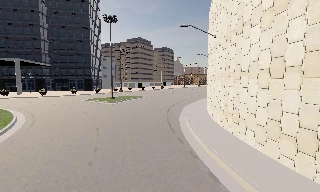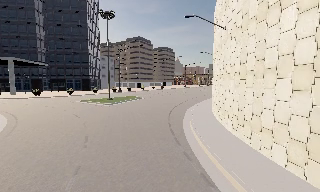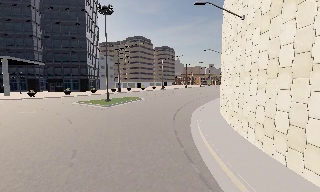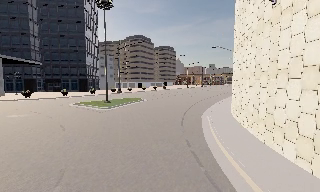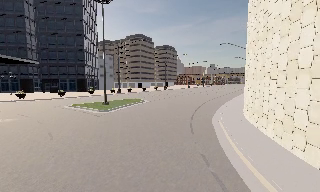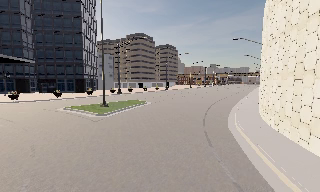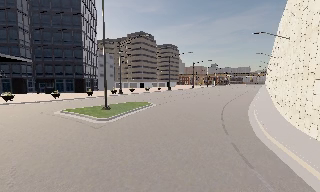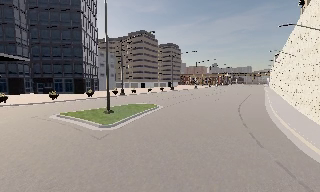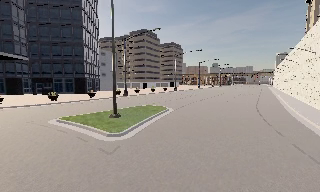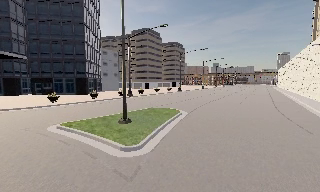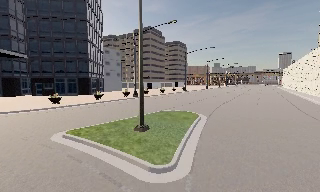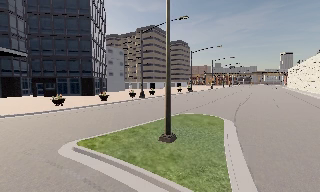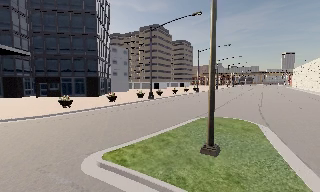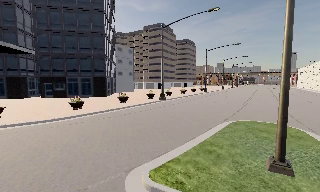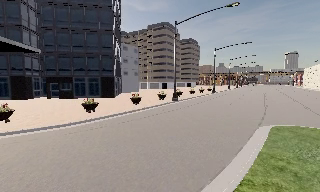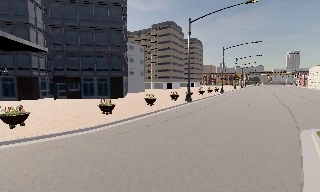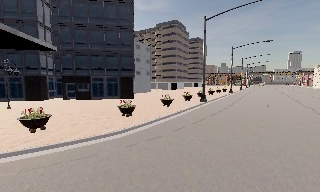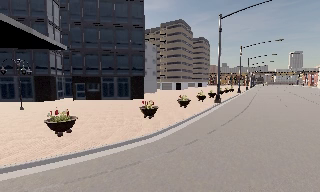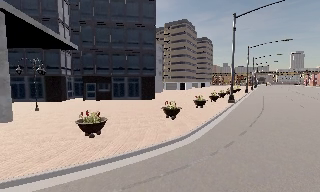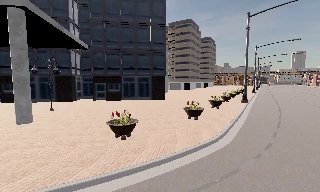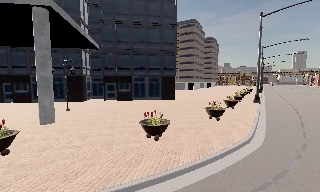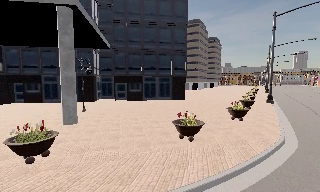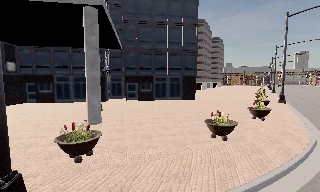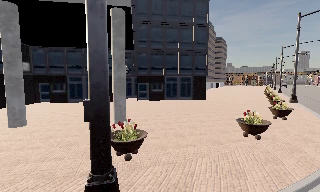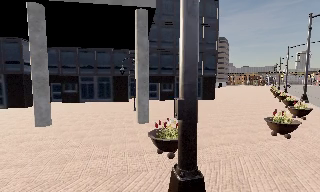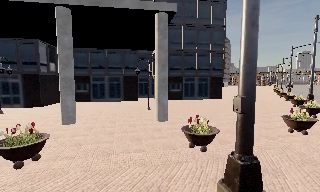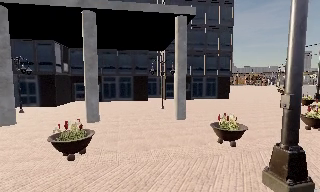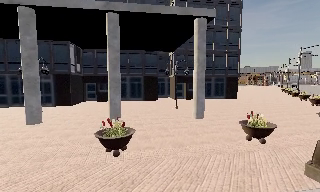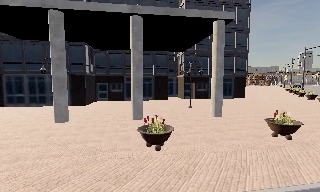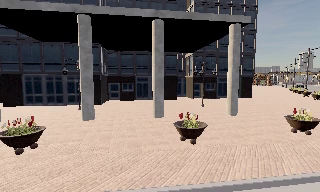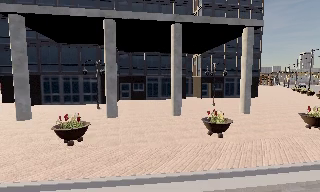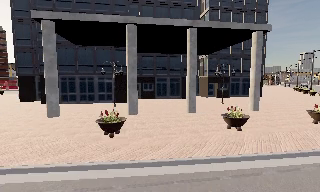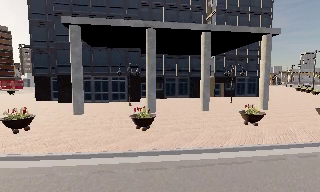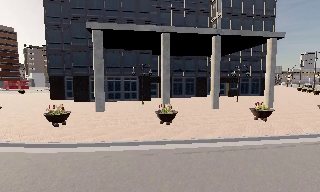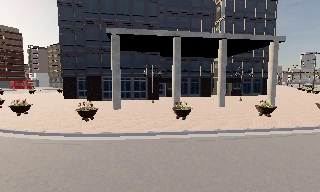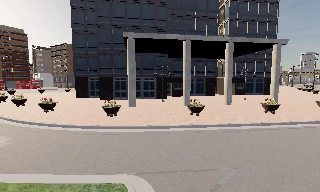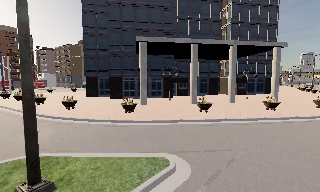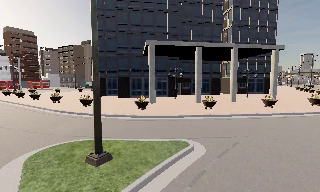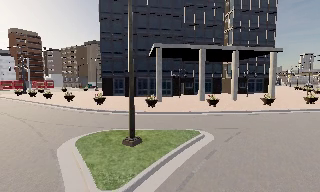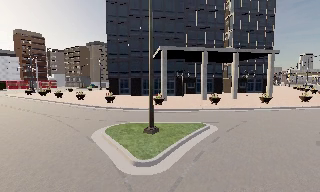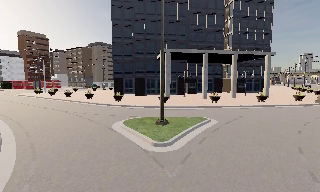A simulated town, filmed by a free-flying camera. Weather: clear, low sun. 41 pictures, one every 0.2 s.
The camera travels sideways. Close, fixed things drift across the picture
to the right.
0.0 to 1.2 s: The camera travels forward, about 9 m, so what stands in front looms larger.
1.2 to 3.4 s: The camera travels to its left and forward, about 20 m, so close, fixed things drift to the right.
3.4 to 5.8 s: The camera travels to its left, about 17 m, so close, fixed things drift to the right.
5.8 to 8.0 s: The camera travels backward and to its left, about 18 m, so what stands in front gets smaller.
The film runs forward here.
